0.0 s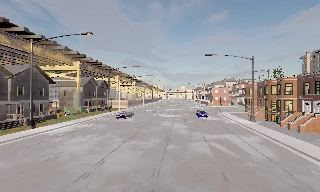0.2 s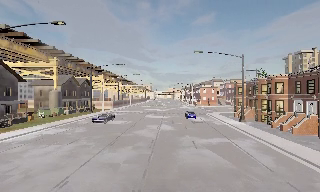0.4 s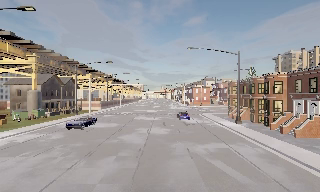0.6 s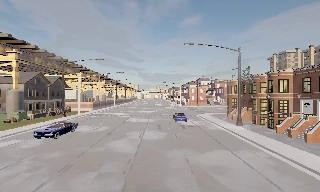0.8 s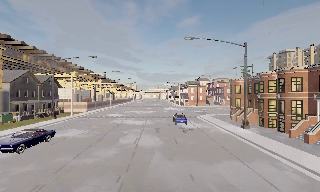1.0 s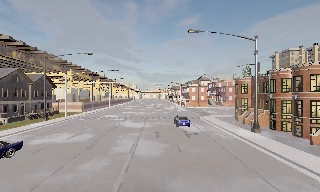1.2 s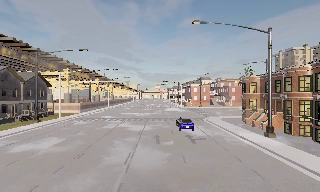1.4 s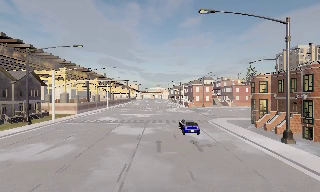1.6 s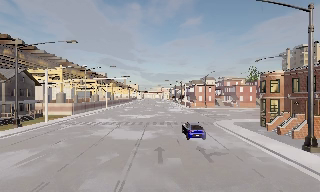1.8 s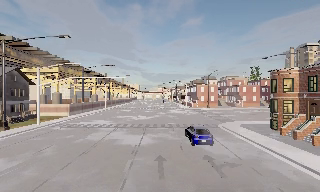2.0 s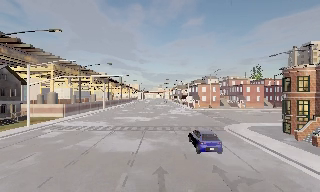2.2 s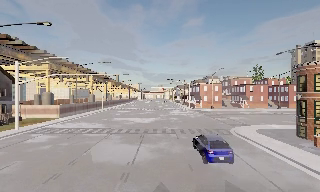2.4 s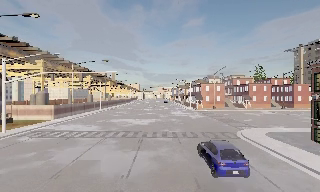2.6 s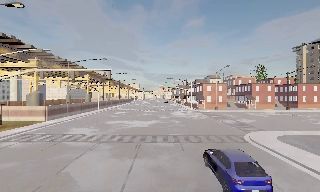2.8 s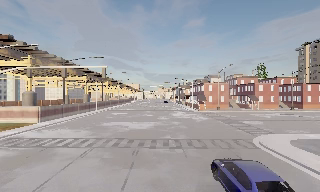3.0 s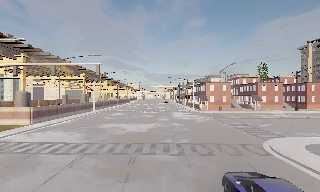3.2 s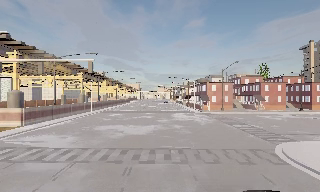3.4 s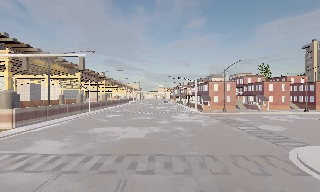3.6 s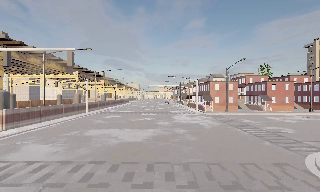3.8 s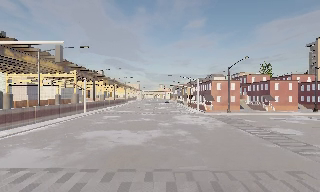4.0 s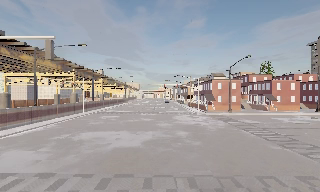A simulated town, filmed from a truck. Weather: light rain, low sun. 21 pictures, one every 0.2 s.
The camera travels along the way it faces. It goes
forward.
0.0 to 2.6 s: The camera travels forward, about 25 m, so what stands in front looms larger.
2.6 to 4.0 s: The camera travels forward, about 9 m, so what stands in front looms larger. It loses speed.
The film runs forward here.
